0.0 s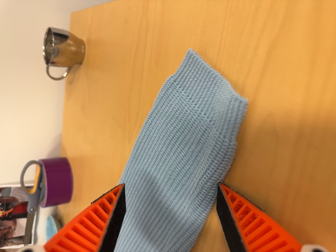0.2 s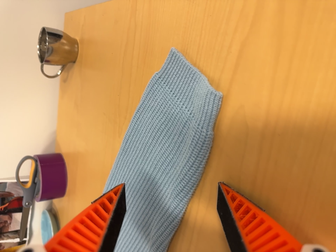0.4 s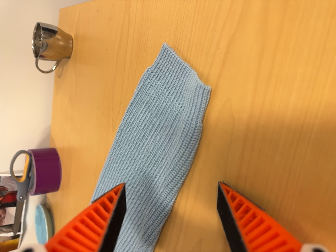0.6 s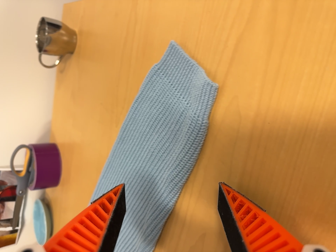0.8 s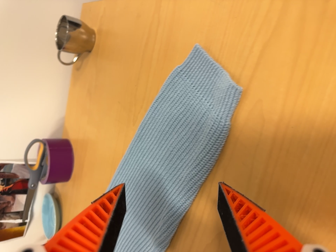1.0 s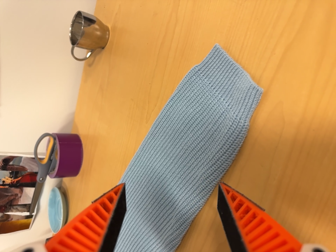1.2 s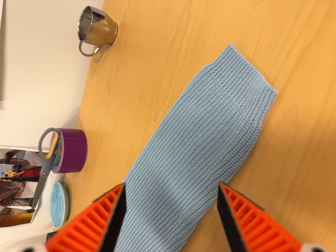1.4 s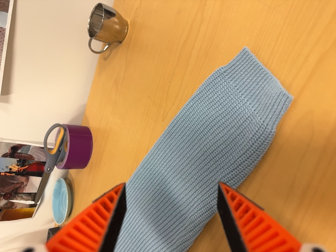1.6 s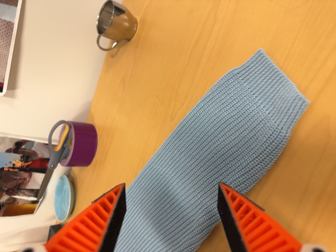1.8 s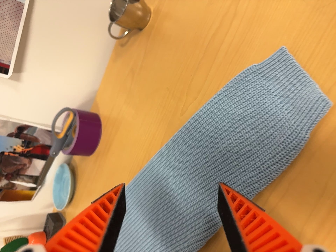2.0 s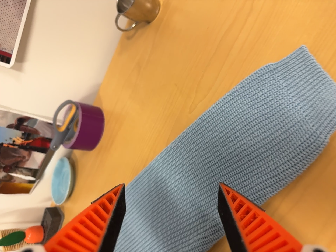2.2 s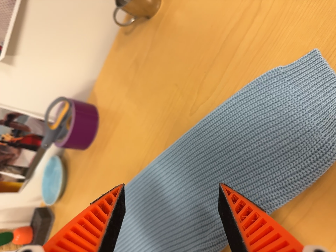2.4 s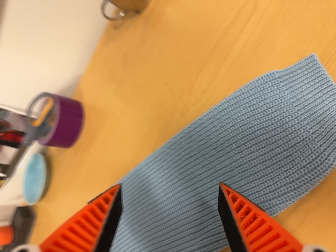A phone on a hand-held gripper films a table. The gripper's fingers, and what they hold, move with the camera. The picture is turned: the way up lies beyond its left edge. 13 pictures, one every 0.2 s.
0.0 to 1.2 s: The camera travels to its left, about 6 cm, so close, fixed things drift to the right.
1.2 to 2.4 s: The camera travels to its left and forward, about 8 cm. It rolls about its line of sight by about 15 degrees, and the scene rotates clockwise.
The film runs backward here.
